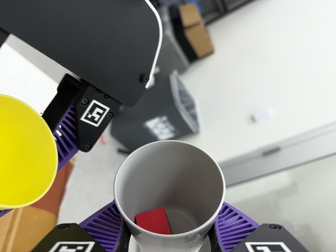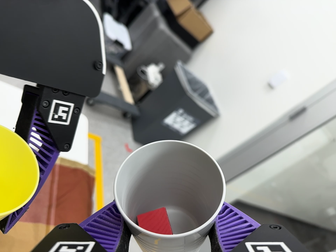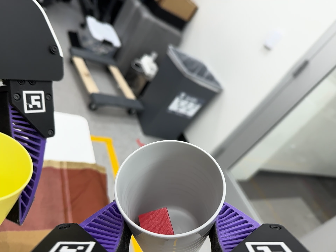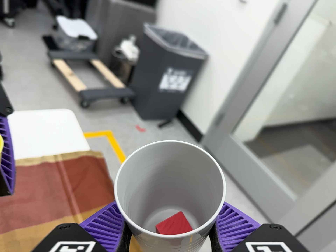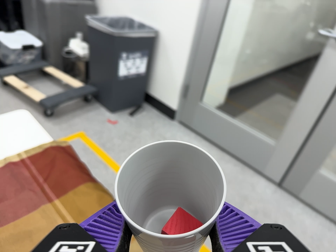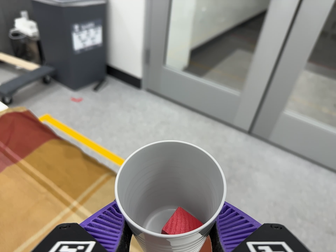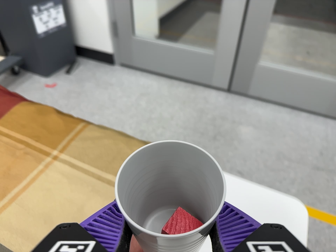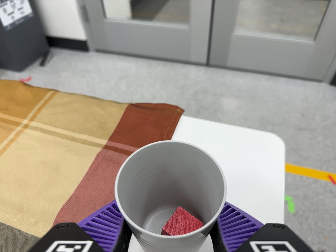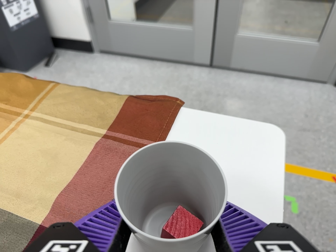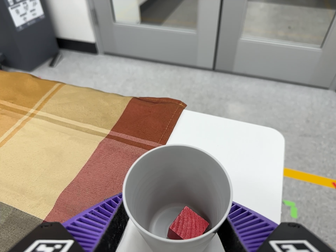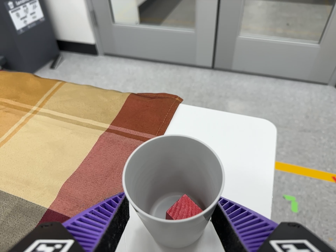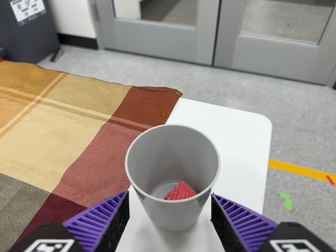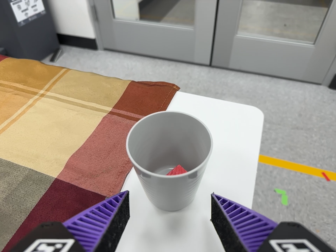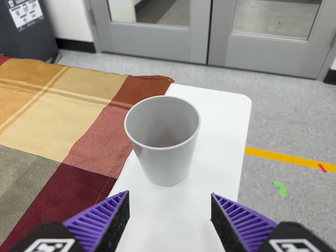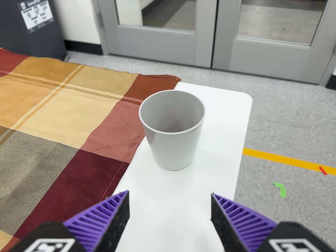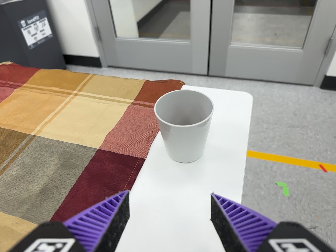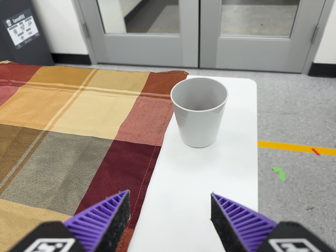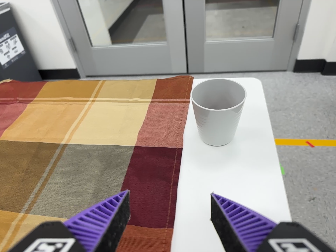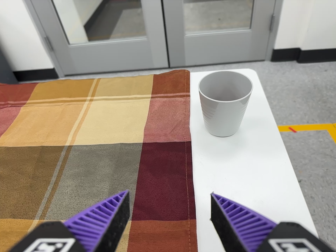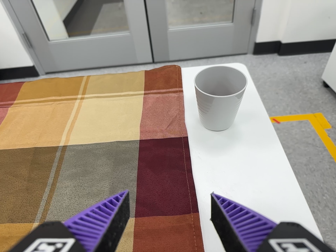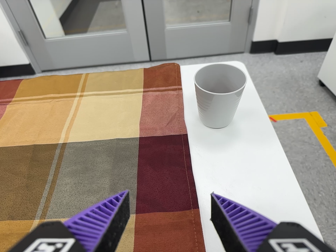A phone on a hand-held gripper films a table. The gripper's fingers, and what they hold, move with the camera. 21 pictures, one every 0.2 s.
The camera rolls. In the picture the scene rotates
counterclockwise.
0.0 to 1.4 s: The camera travels toward the bottom of its view and to its right, about 38 cm, so close, fixed things drift upward. Its aim tips toward the bottom of its view by about 25 degrees, and the scene shifts upward. It rolls about its line of sight by about 85 degrees, and the scene rotates counterclockwise.
1.4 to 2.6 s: The camera travels backward and toward the bottom of its view, about 10 cm, so what stands in front gets smaller.
2.6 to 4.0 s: The camera pans to its right by about 15 degrees. It travels to its left and backward, about 22 cm. It rolls about its line of sight by about 15 degrees, and the scene rotates counterclockwise.
The film runs backward here.
